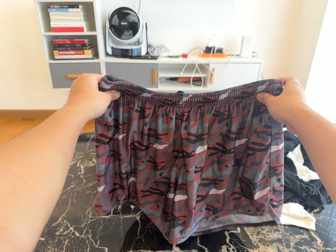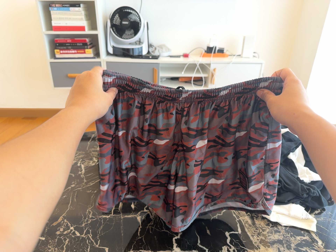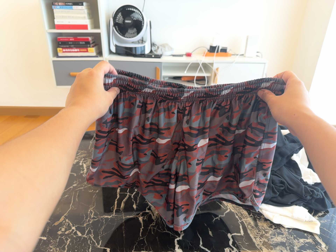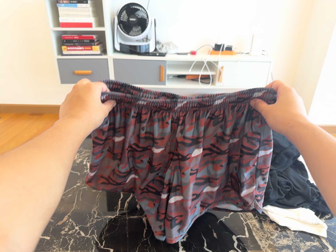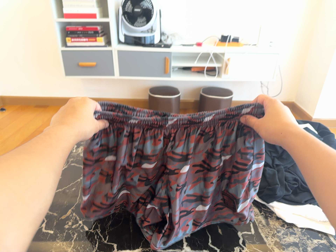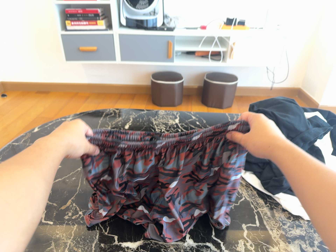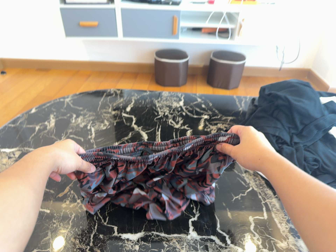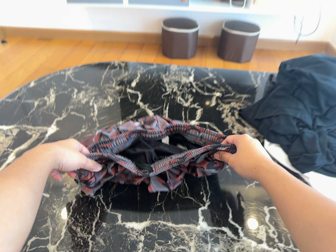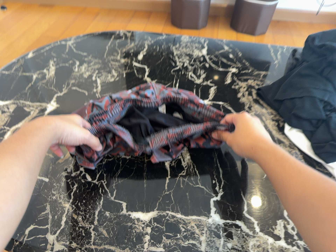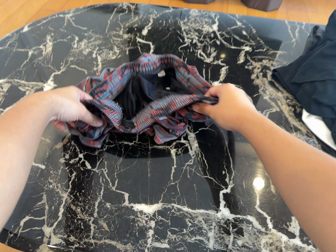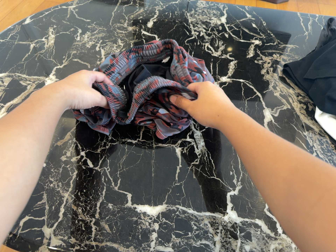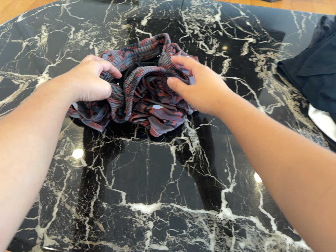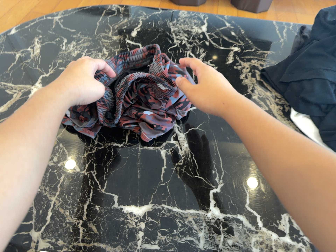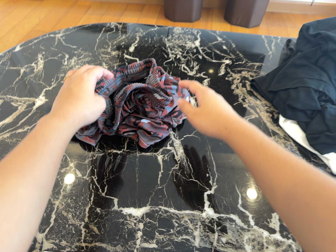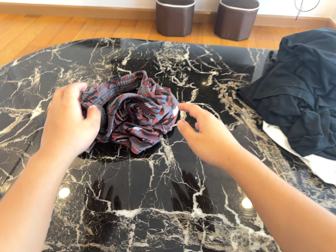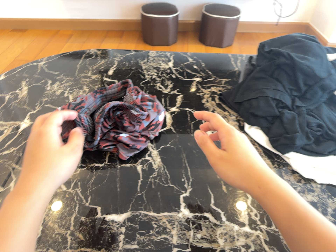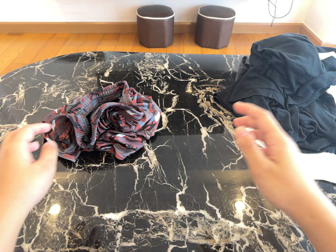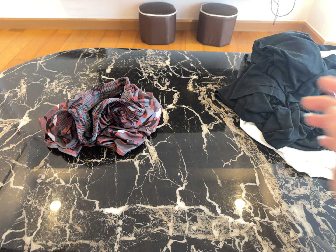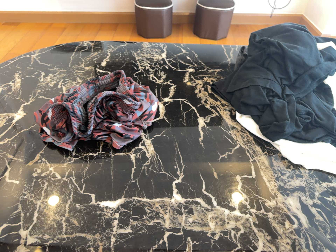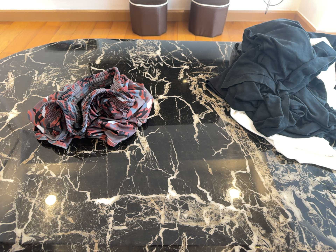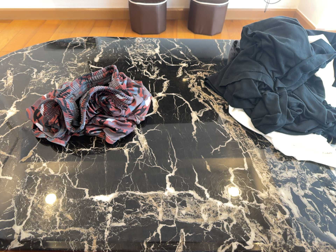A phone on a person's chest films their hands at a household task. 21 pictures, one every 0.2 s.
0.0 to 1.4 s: The camera travels forward, about 16 cm, so what stands in front looms larger. Its aim tips toward the bottom of its view by about 15 degrees, and the scene shifts upward.
1.4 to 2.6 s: The camera travels forward, about 7 cm, so what stands in front looms larger.
2.6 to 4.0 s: The camera travels backward, about 8 cm, so what stands in front gets smaller.
The film runs backward here.
